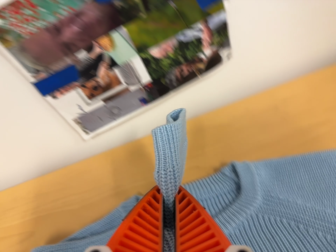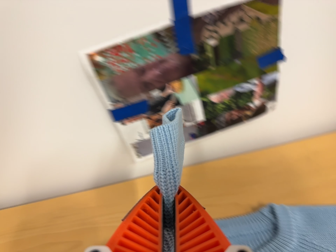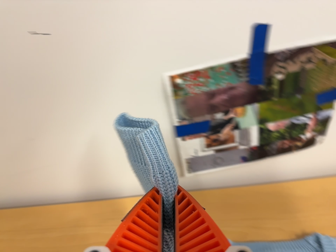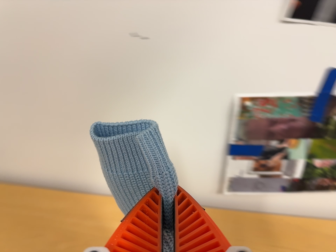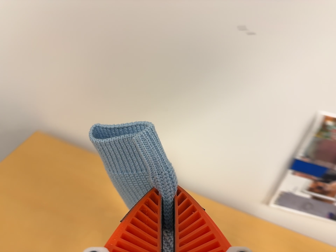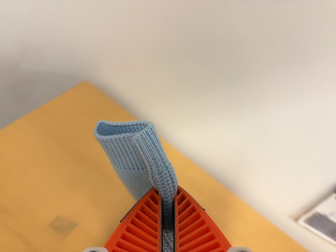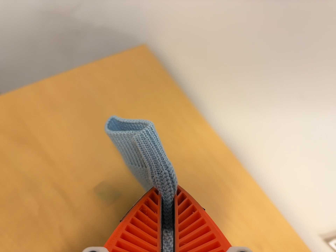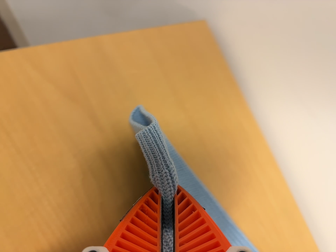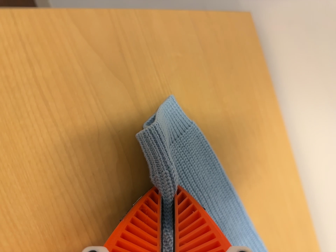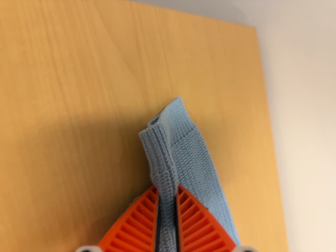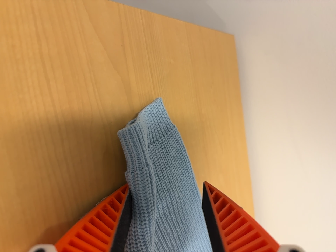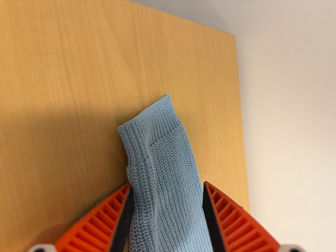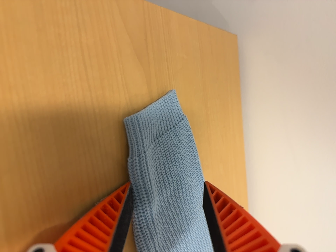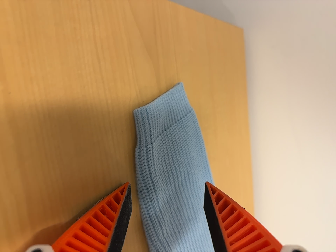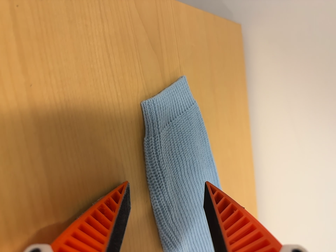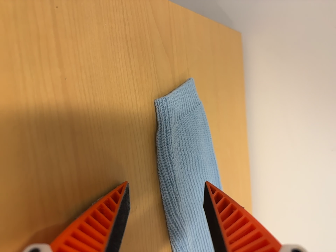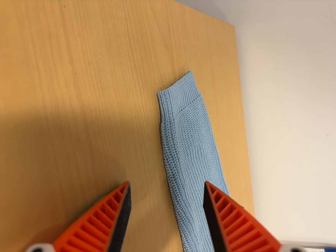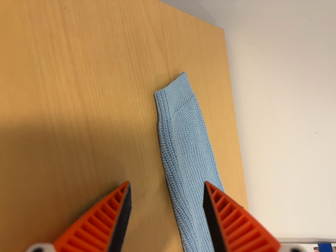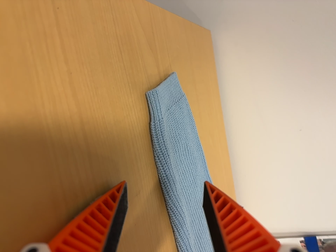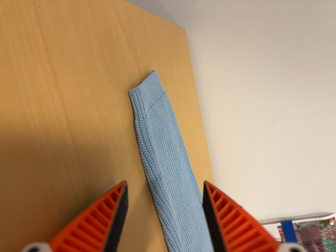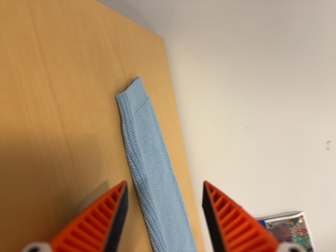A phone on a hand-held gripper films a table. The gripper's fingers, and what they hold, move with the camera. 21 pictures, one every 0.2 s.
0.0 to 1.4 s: The camera pans to its left by about 15 degrees. It travels to its left, about 60 cm, so close, fixed things drift to the right. It rolls about its line of sight by about 80 degrees, and the scene rotates clockwise.
1.4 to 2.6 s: The camera pans to its right by about 10 degrees. It travels to its left, about 9 cm. It rolls about its line of sight by about 20 degrees, and the scene rotates clockwise.
2.6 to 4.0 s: The scene slides to the left, as the camera pans about 20 degrees to its right. It travels to its left and backward, about 10 cm. It rolls about its line of sight by about 10 degrees, and the scene rotates counterclockwise.
The film runs backward here.
